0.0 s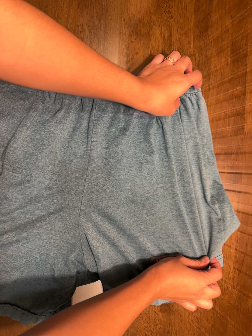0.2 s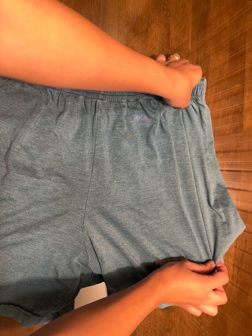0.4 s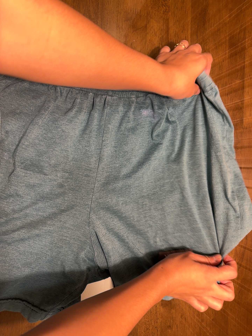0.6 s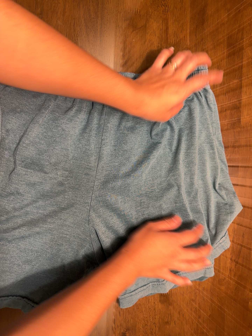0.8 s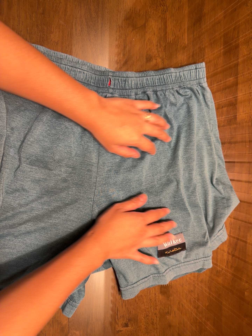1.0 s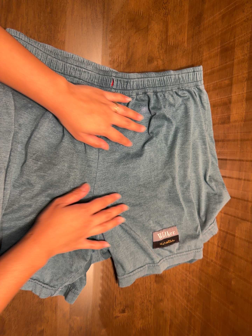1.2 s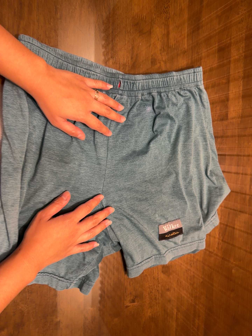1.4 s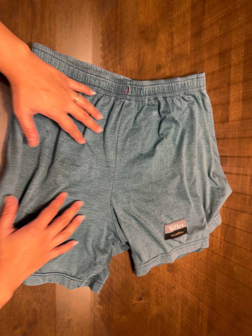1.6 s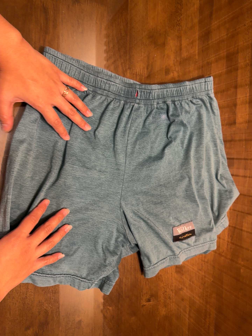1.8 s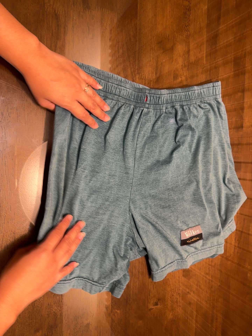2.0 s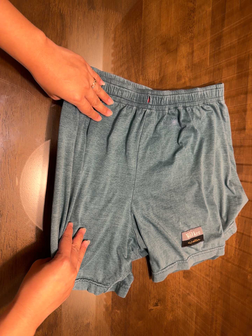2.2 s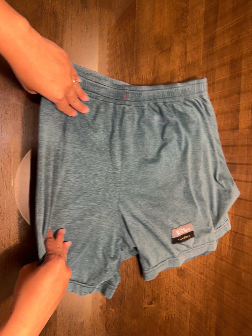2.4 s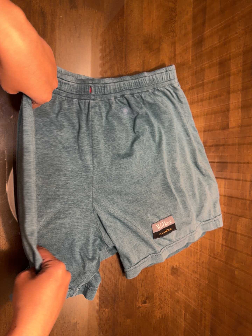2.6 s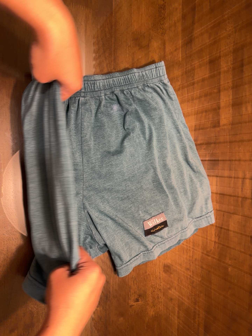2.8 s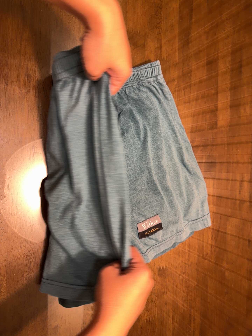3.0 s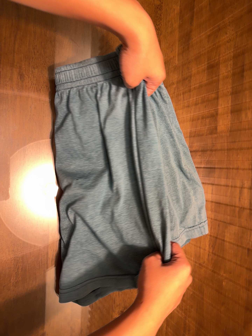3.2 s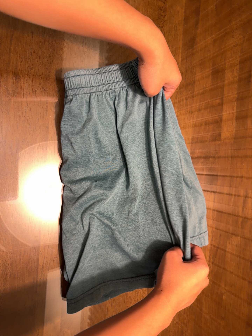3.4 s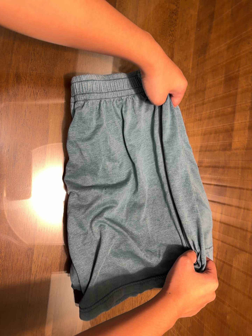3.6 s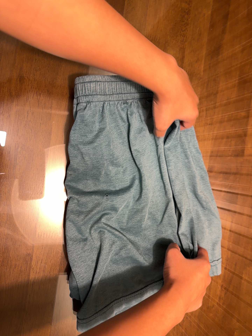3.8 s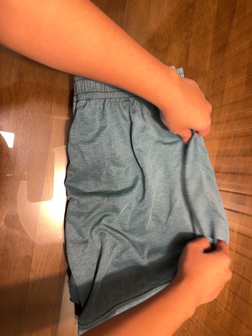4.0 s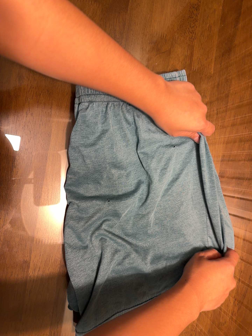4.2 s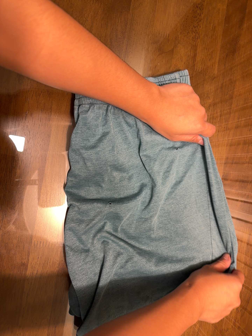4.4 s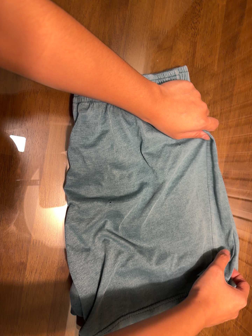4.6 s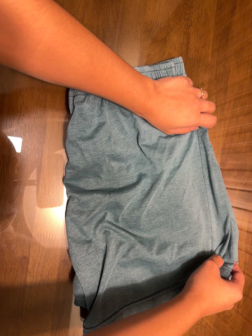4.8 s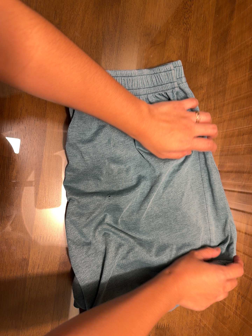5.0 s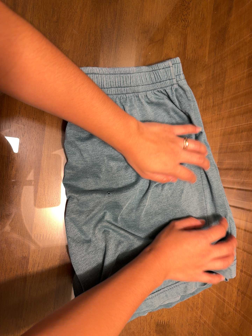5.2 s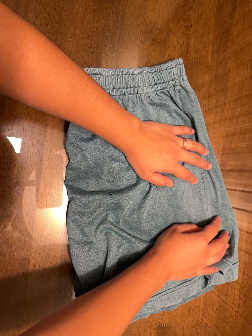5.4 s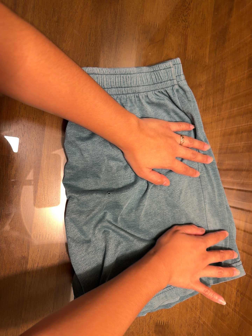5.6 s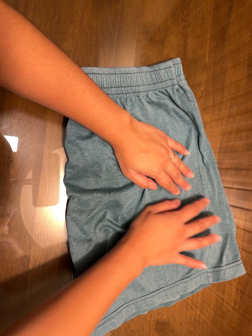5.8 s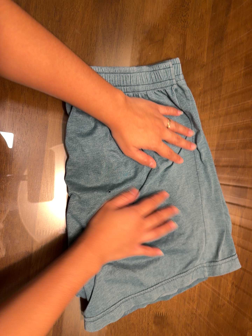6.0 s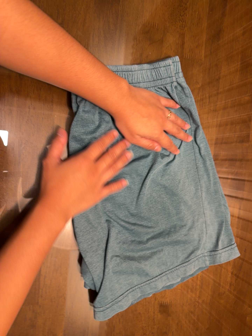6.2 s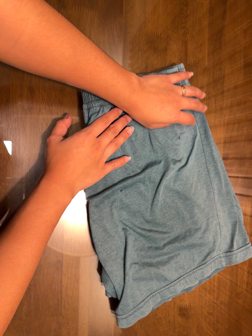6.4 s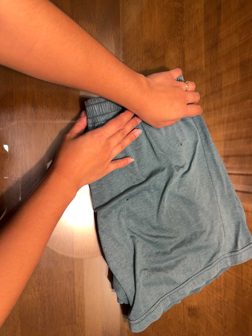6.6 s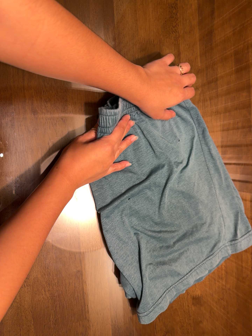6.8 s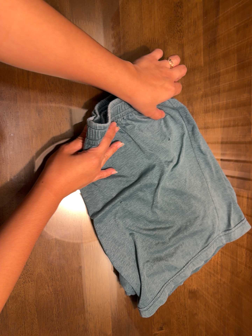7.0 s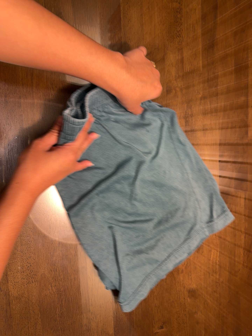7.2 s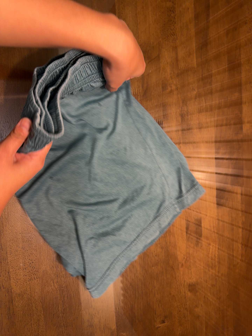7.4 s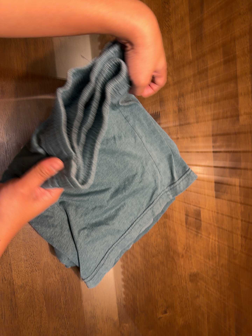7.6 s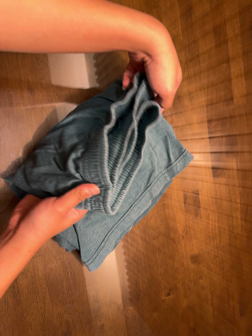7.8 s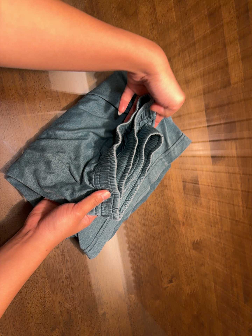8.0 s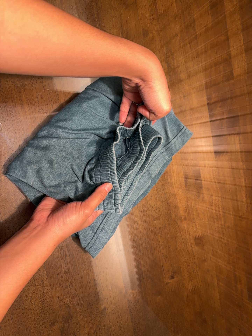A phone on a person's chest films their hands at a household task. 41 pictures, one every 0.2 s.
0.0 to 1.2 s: The camera travels to its left and backward, about 8 cm.
1.2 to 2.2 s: The camera shifts only a little, or ends up much as it began.
2.2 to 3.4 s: The camera travels to its right and forward, about 10 cm.
3.4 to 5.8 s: The camera shifts only a little, or ends up much as it began.
5.8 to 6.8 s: The camera travels toward the top of its view and to its left, about 10 cm. It rolls about its line of sight by about 10 degrees, and the scene rotates counterclockwise.
6.8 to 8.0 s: The camera travels toward the bottom of its view, about 8 cm, so close, fixed things drift upward. It rolls about its line of sight by about 10 degrees, and the scene rotates counterclockwise.
The film runs forward here.
